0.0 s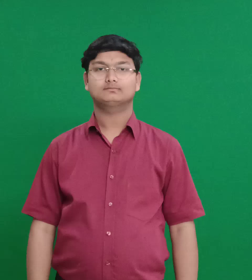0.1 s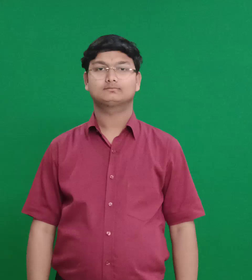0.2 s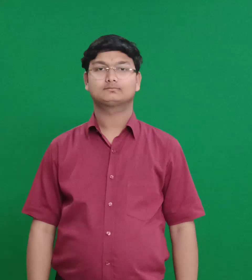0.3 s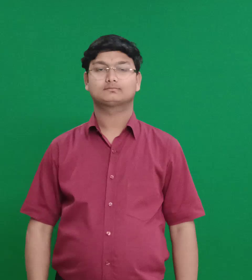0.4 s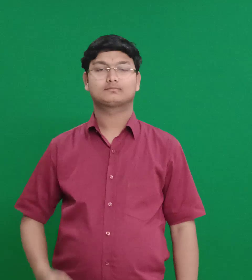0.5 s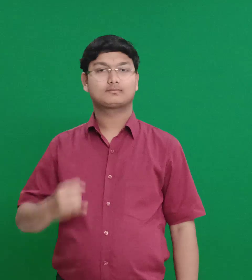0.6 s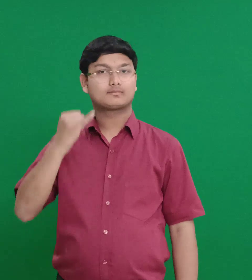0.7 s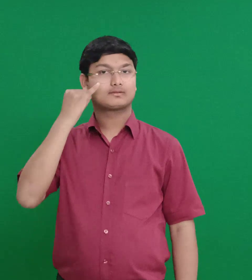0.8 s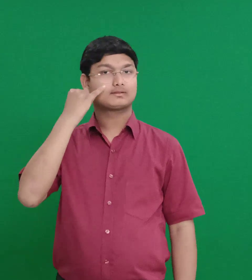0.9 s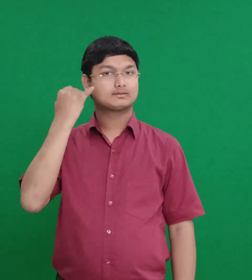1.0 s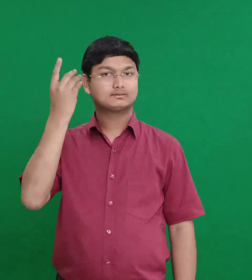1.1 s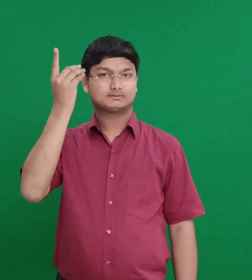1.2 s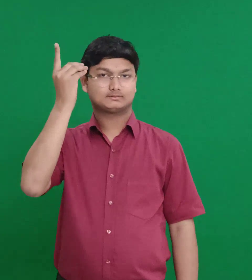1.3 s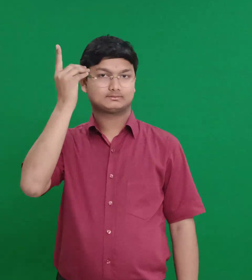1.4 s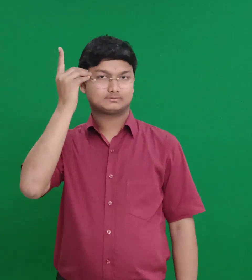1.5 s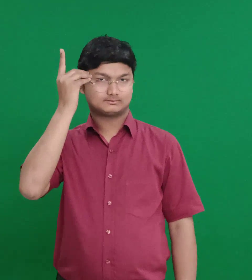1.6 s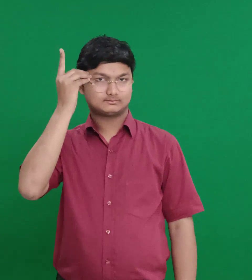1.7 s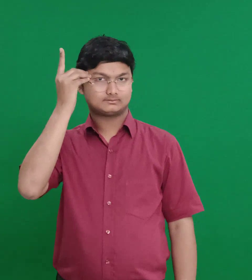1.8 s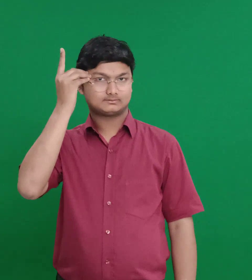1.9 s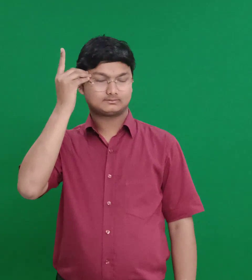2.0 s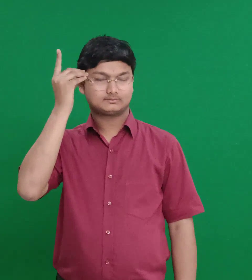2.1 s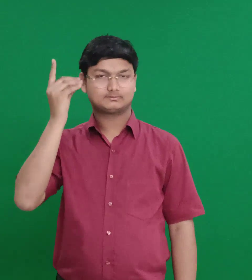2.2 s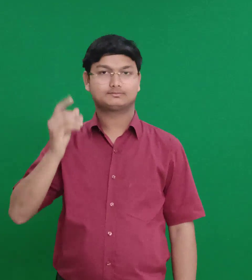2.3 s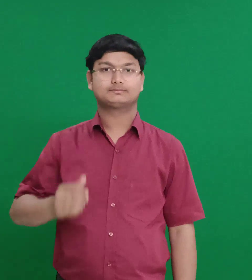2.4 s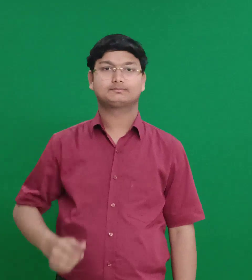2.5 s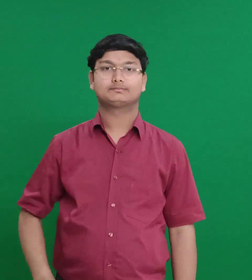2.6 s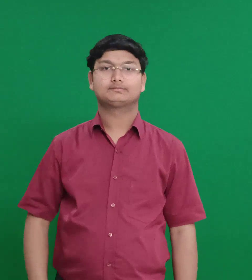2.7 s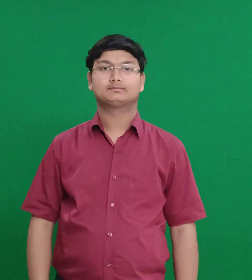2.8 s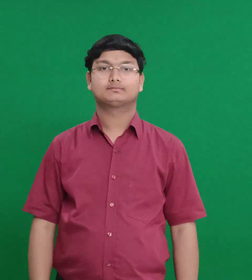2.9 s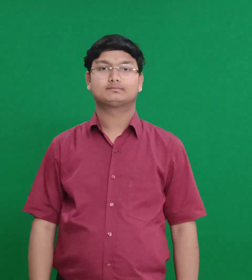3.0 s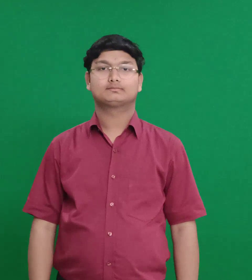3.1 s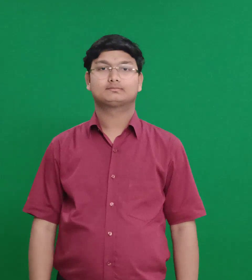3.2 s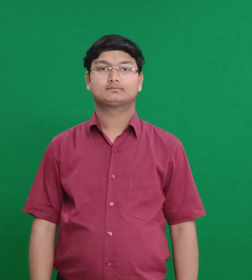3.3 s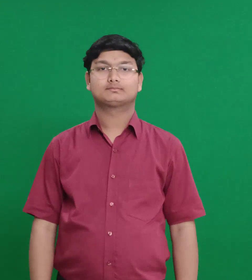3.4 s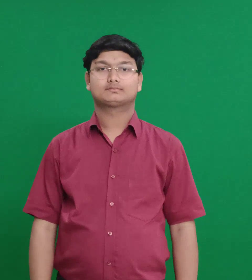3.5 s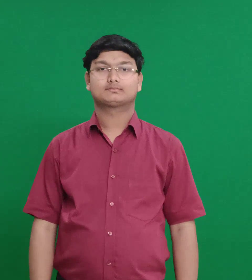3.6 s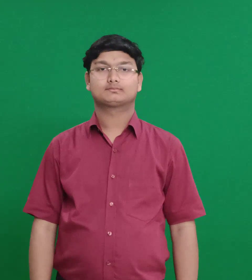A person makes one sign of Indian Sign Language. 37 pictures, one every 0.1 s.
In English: jonadab
